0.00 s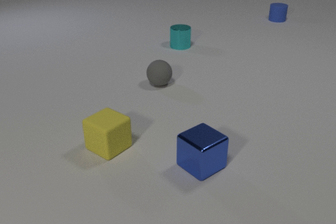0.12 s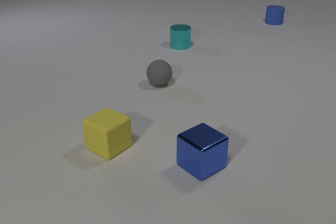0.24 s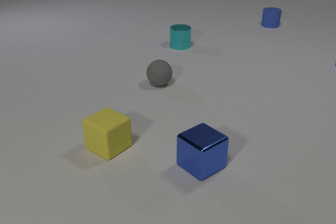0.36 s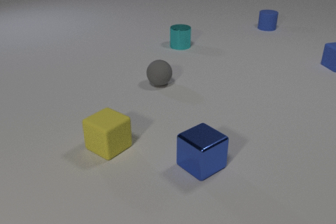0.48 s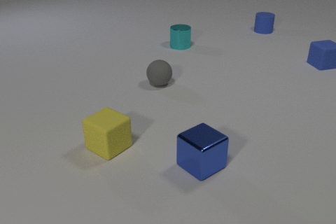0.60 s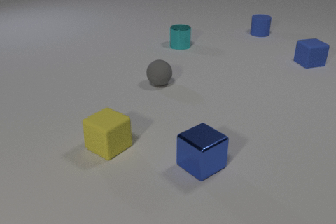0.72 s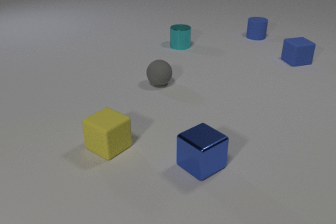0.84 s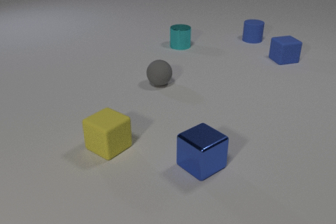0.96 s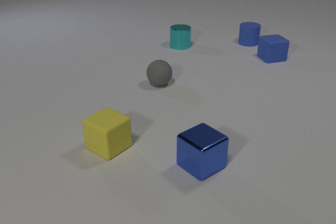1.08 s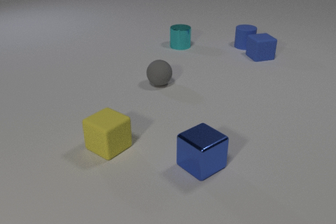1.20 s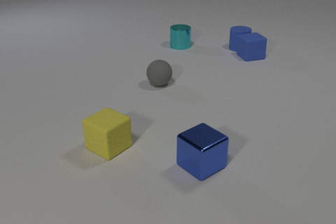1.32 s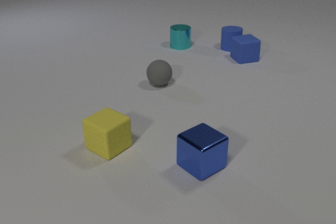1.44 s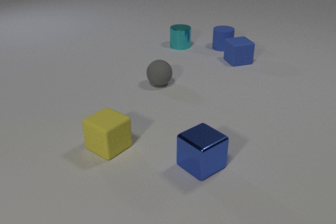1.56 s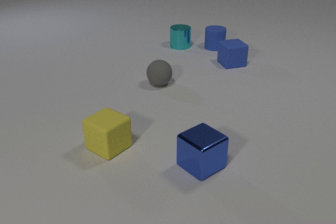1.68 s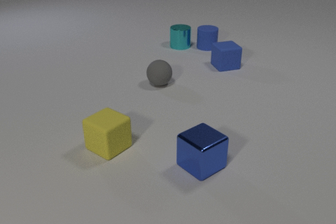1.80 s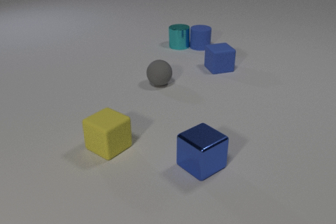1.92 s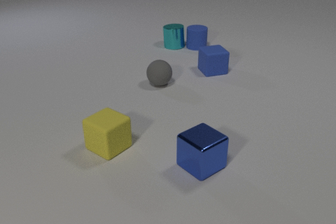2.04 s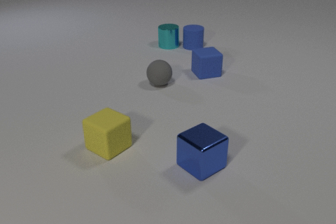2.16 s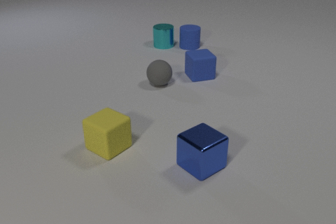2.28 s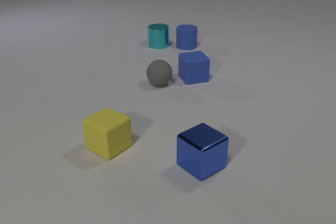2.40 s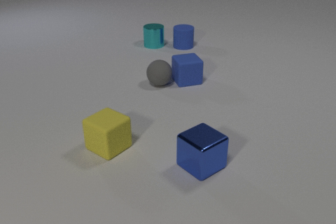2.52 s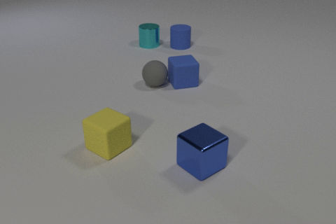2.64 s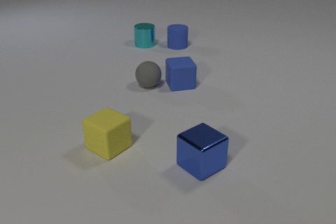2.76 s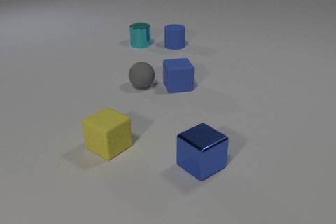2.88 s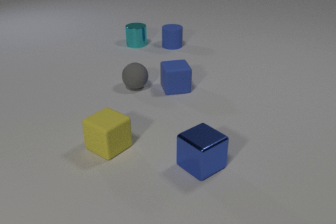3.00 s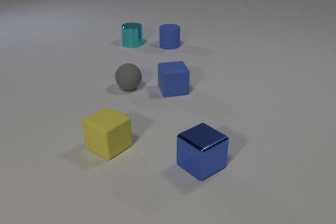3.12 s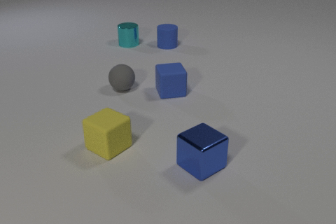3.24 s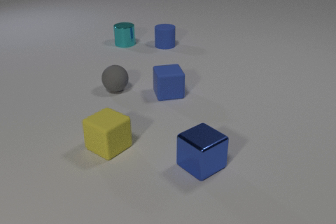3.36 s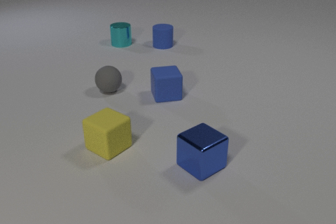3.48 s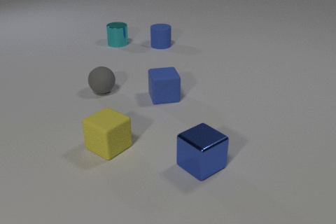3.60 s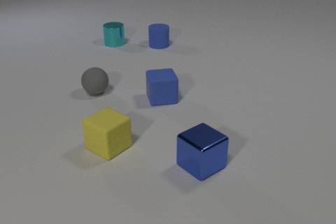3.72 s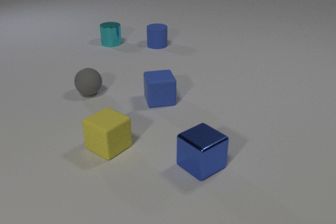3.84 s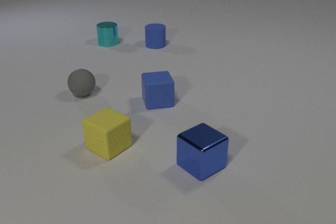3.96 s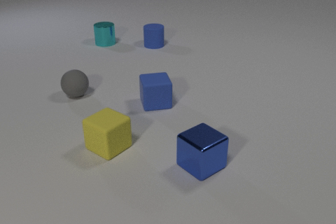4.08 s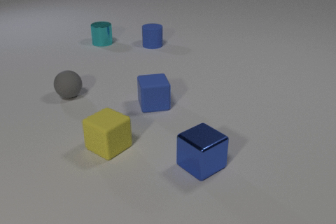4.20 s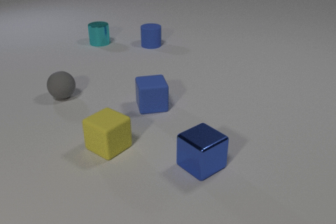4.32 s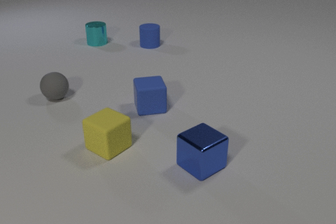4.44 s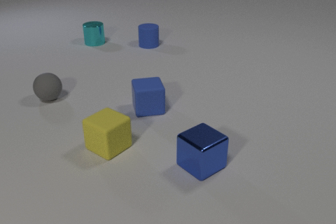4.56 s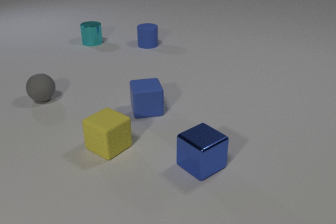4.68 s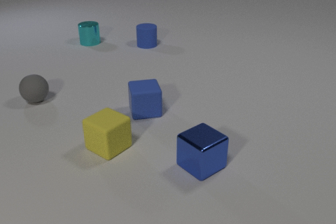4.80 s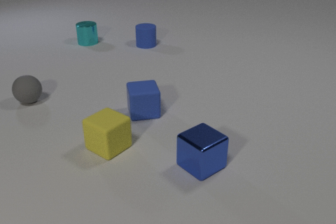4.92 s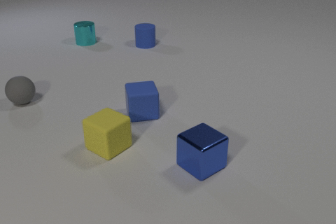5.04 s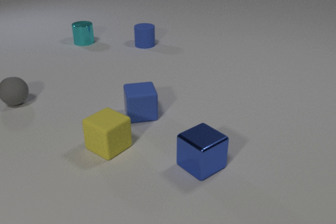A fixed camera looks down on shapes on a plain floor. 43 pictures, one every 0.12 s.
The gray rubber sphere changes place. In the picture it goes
to the left.
The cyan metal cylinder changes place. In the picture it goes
to the left.
0.00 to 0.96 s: The blue rubber cube comes in at the right edge, slides to the left. The blue rubber cylinder slides toward the camera.
0.96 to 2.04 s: The blue rubber cube slides to the left and toward the camera. The blue rubber cylinder slides to the left. The cyan metal cylinder slides to the left. The blue rubber cube and the blue rubber cylinder collide. The blue rubber cylinder and the cyan metal cylinder collide.
2.04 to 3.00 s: The blue rubber cube slides toward the camera and to the left. The blue rubber cylinder slides to the left. The cyan metal cylinder slides to the left. The gray rubber sphere rolls to the left. The blue rubber cube and the gray rubber sphere collide.
3.00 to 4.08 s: The blue rubber cube slides toward the camera and to the left. The blue rubber cylinder slides to the left. The cyan metal cylinder slides to the left. The gray rubber sphere rolls to the left.
4.08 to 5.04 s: The blue rubber cube slides toward the camera and to the left. The blue rubber cylinder slides to the left. The cyan metal cylinder slides to the left. The gray rubber sphere rolls to the left.
How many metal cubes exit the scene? 0.
How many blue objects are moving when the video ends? 2.
What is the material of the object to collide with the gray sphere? rubber.
